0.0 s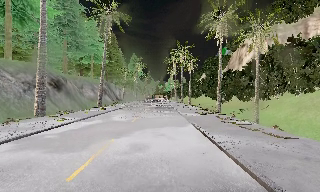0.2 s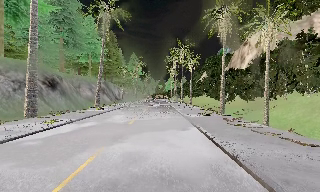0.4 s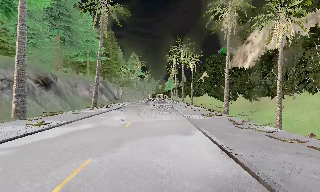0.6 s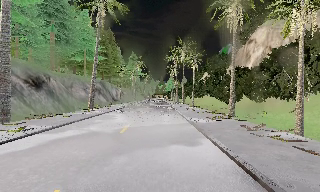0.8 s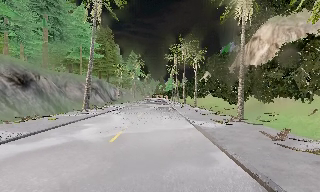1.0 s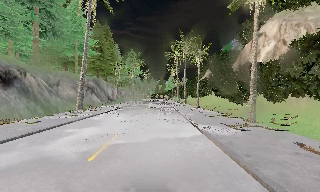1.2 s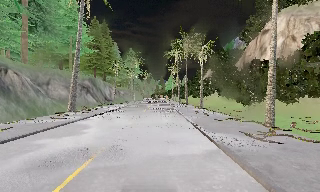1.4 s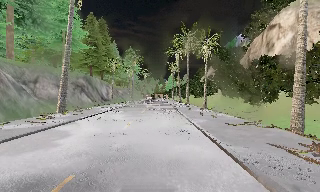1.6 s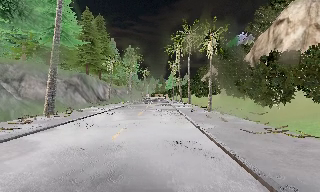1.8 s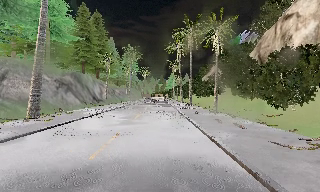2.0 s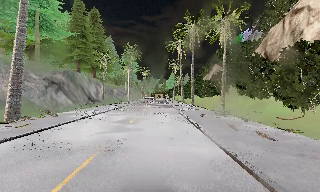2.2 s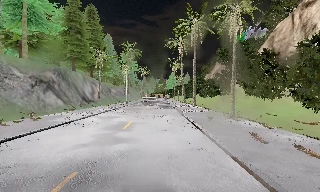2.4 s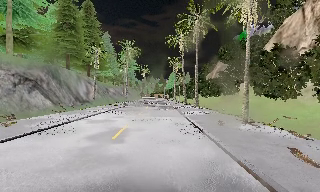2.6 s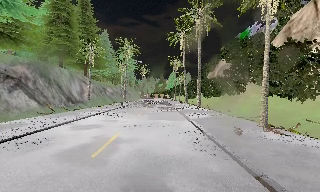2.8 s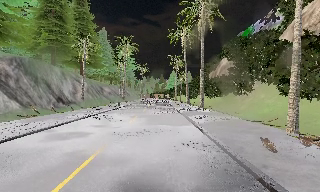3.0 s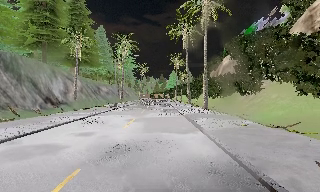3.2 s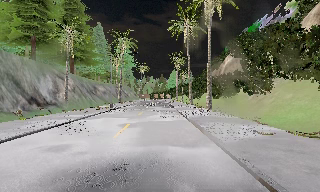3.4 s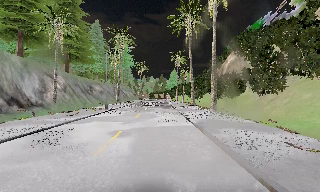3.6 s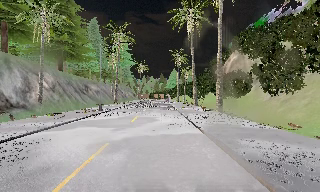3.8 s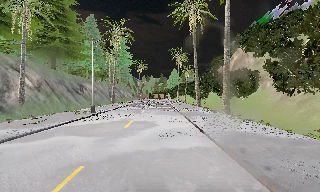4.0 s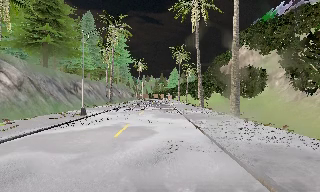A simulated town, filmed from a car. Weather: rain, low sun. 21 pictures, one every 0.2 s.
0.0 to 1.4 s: The camera travels forward, about 11 m, so what stands in front looms larger. It gains speed.
1.4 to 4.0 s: The camera travels forward, about 25 m, so what stands in front looms larger.
The film runs forward here.
